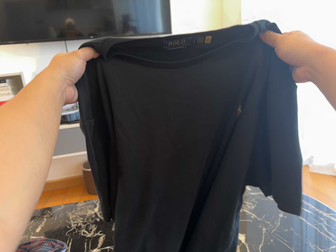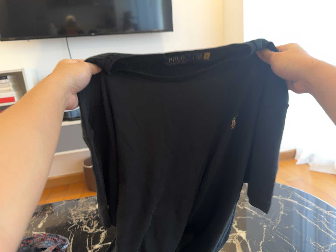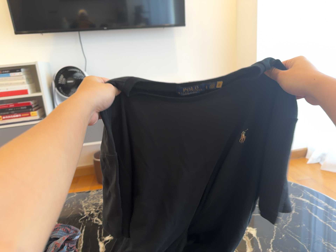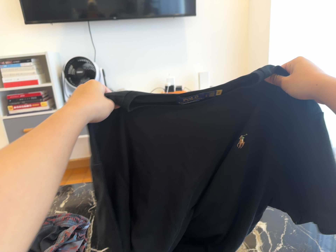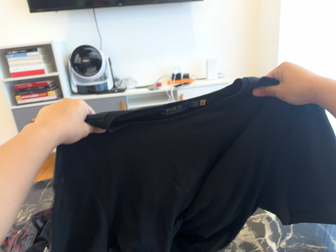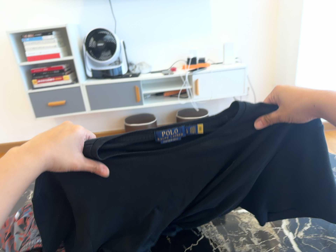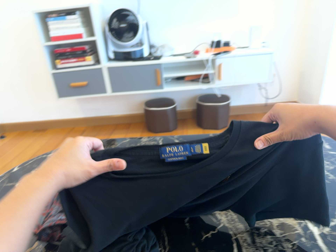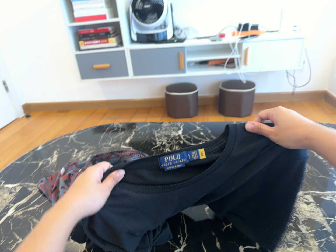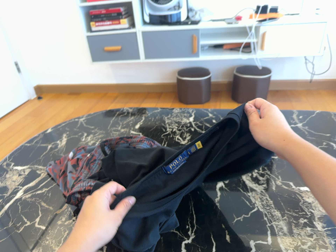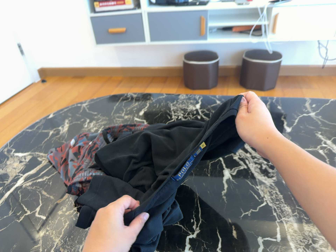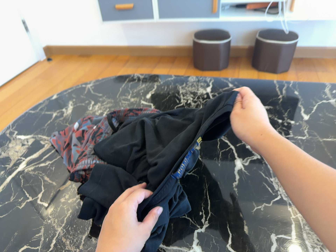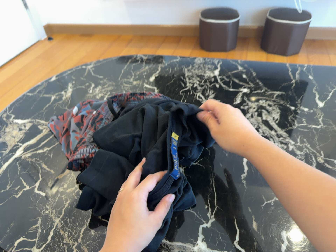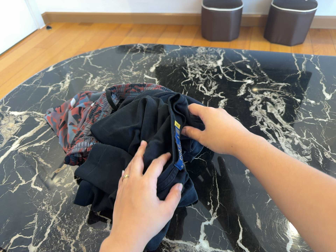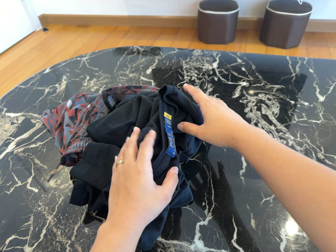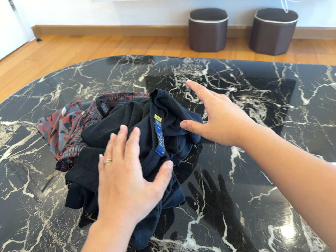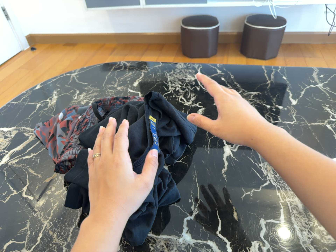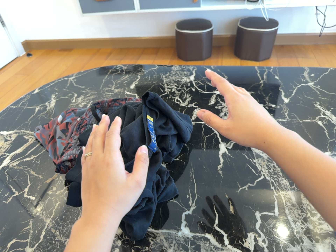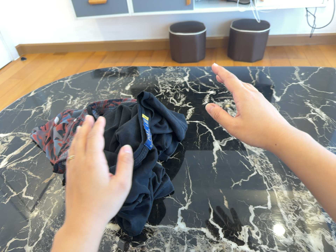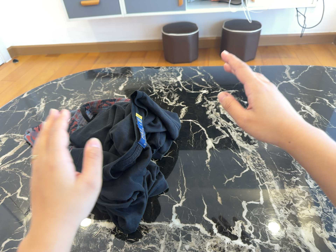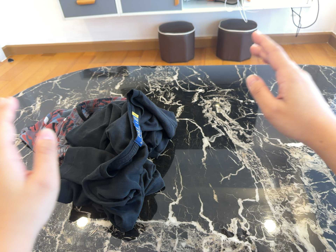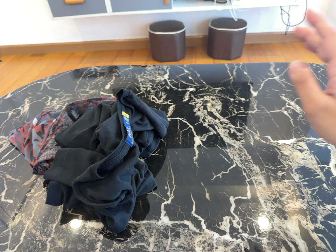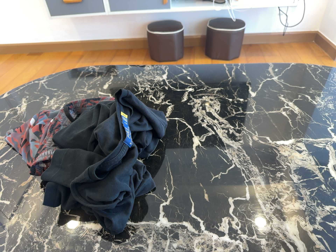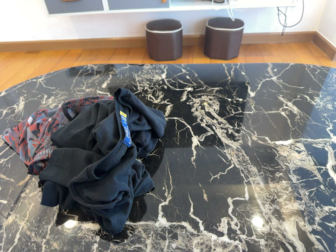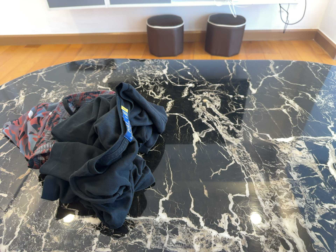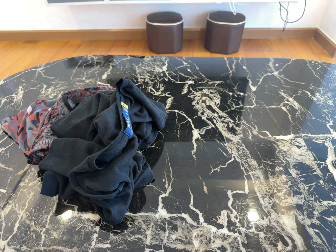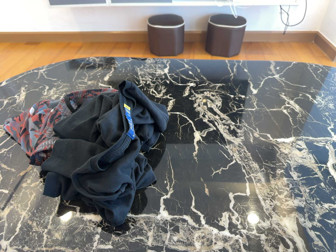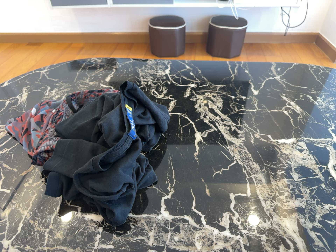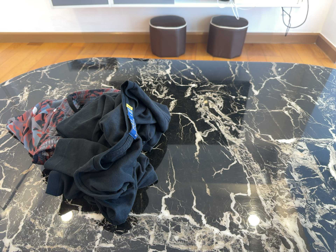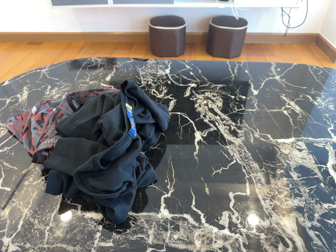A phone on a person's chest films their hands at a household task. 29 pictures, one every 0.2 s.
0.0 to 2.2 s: The camera pans to its left by about 25 degrees. It travels forward, about 22 cm. Its aim tips toward the bottom of its view by about 30 degrees, and the scene shifts upward. It rolls about its line of sight by about 10 degrees, and the scene rotates clockwise.
2.2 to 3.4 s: The camera travels backward, about 6 cm, so what stands in front gets smaller.
3.4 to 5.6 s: The camera shifts only a little, or ends up much as it began.
The film runs backward here.
